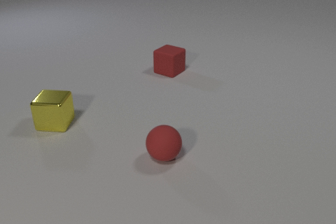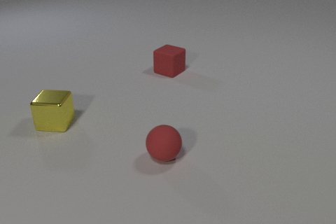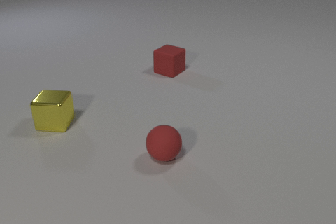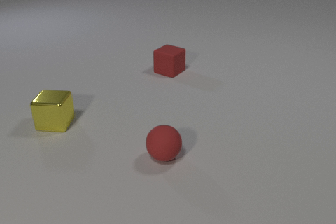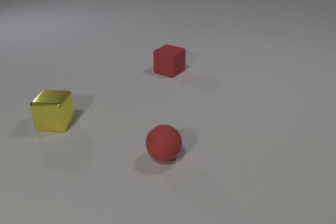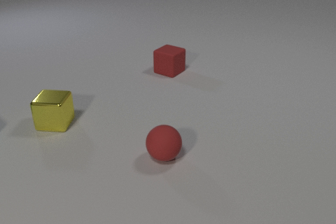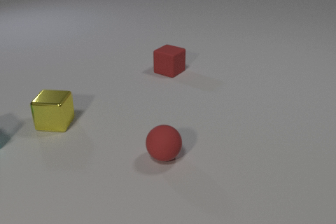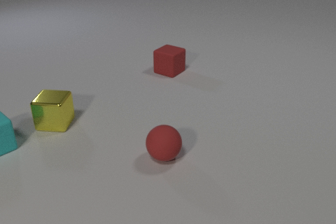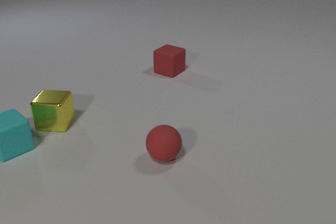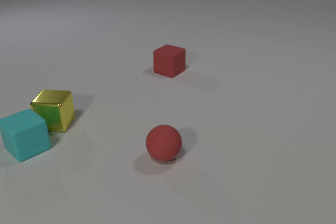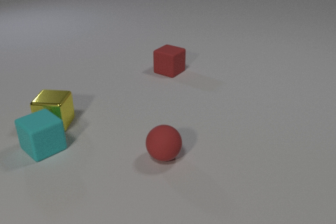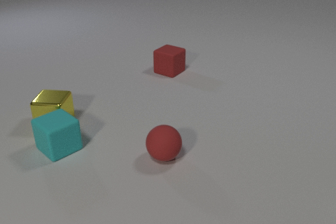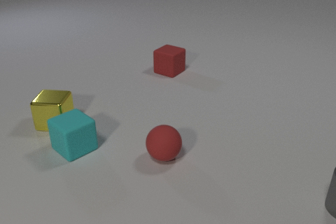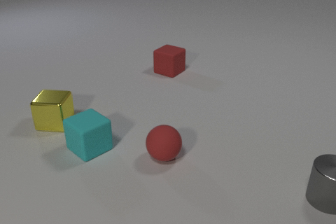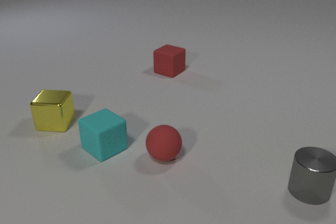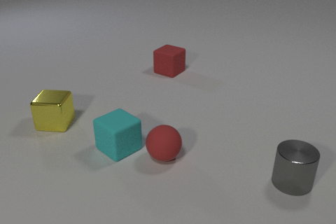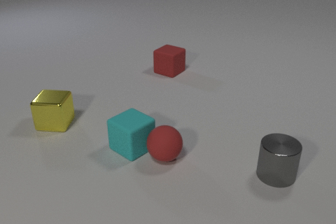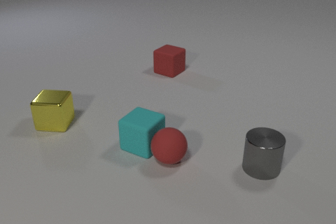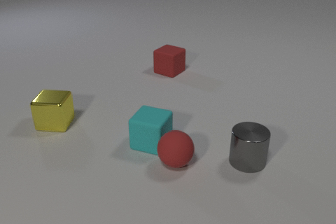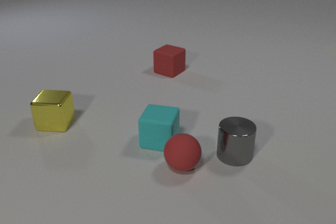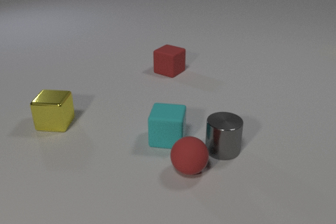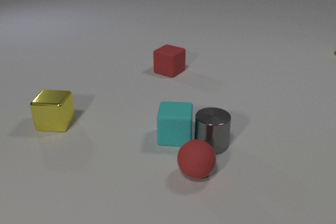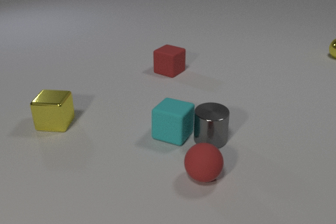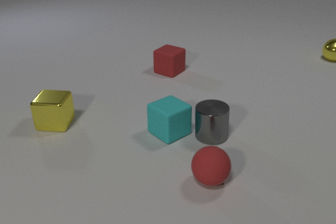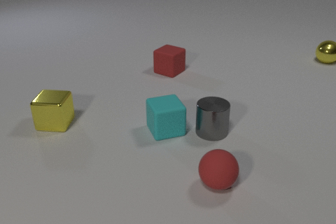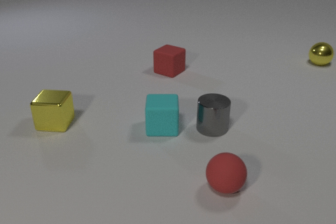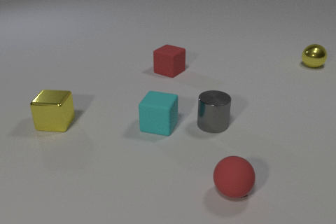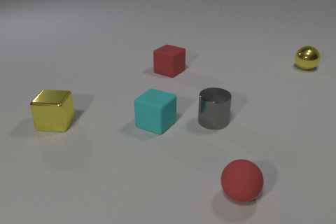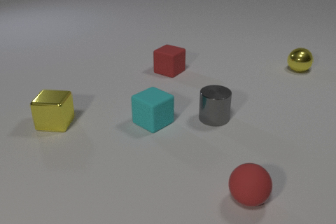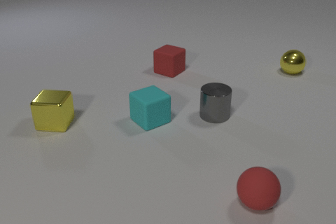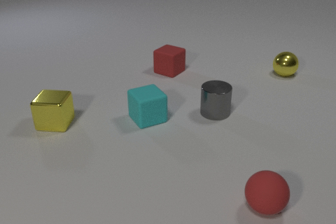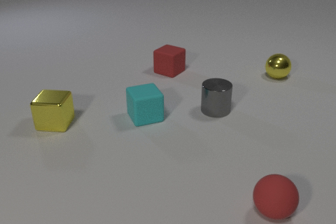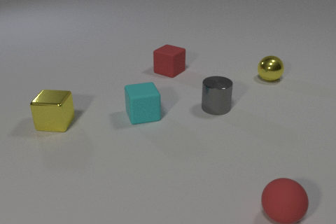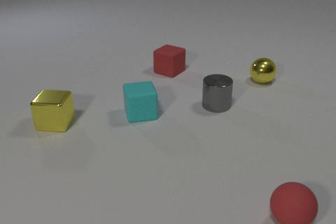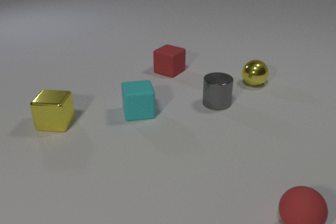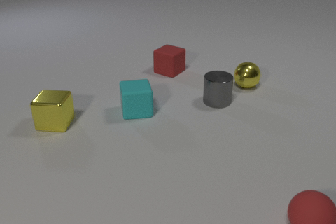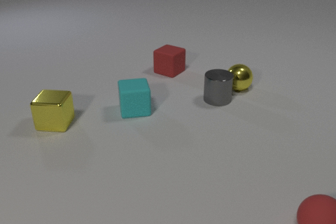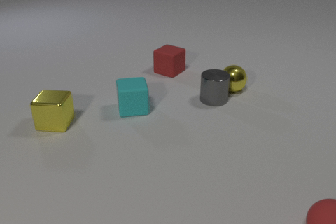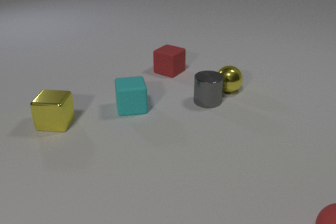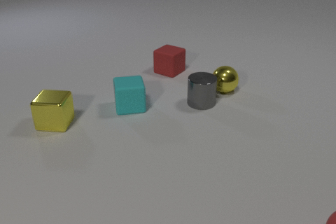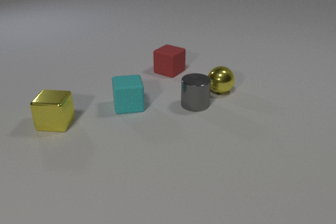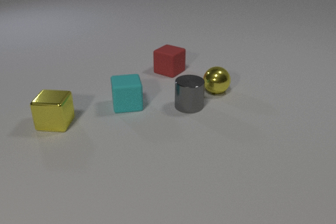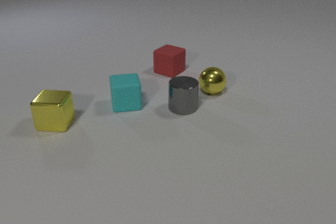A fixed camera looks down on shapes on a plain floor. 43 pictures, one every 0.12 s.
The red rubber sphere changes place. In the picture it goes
to the right.
0.00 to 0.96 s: The cyan rubber cube comes in at the left edge, slides to the right and toward the camera.
0.96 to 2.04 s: The cyan rubber cube slides to the right. The gray metal cylinder comes in at the right edge, slides to the left. The cyan rubber cube and the red rubber sphere collide.
2.04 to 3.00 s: The cyan rubber cube slides away from the camera and to the right, spins clockwise seen from above by about 60 degrees, its near face sliding to the left. The red rubber sphere rolls to the right and toward the camera. The gray metal cylinder slides away from the camera and to the left. The yellow metal sphere comes in at the right edge, rolls toward the camera and to the left. The cyan rubber cube and the gray metal cylinder collide.
3.00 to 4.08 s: The cyan rubber cube slides away from the camera and to the left, spins clockwise seen from above by about 75 degrees, its near face sliding to the left. The red rubber sphere rolls to the right and toward the camera. The gray metal cylinder slides away from the camera. The yellow metal sphere rolls toward the camera and to the left.
4.08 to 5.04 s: The cyan rubber cube slides away from the camera and to the left. The red rubber sphere rolls to the right, leaves at the right edge. The gray metal cylinder slides to the left. The yellow metal sphere rolls to the left and toward the camera. The gray metal cylinder and the yellow metal sphere collide.
How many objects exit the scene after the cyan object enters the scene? 1.
How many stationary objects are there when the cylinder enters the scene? 3.
Are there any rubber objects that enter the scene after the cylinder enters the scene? no.
